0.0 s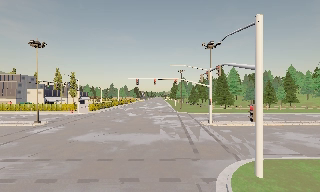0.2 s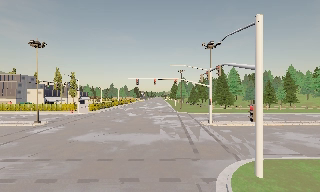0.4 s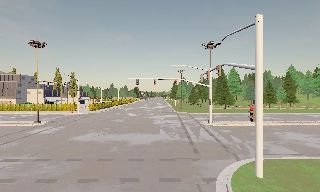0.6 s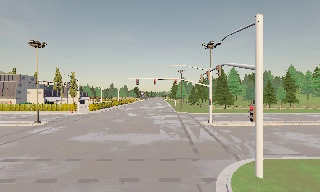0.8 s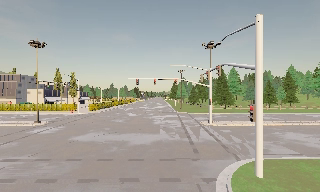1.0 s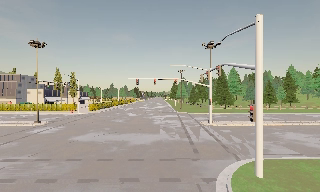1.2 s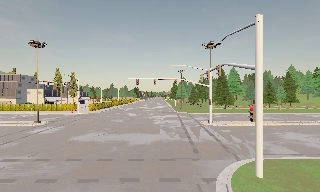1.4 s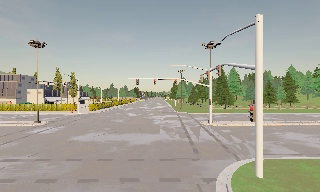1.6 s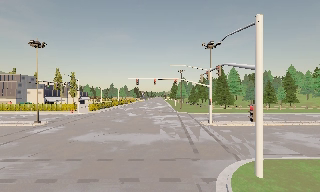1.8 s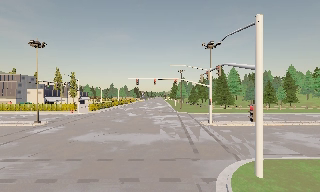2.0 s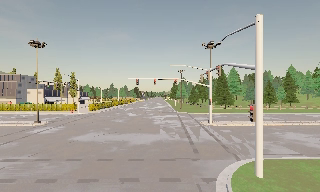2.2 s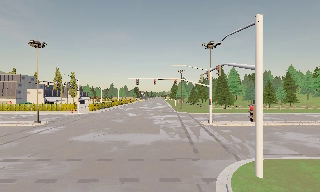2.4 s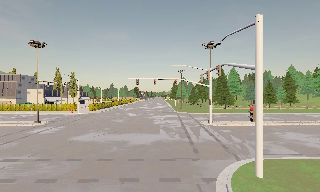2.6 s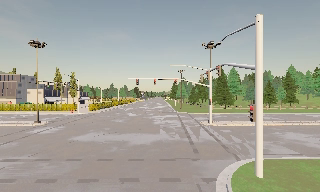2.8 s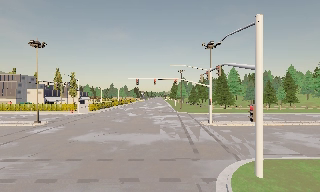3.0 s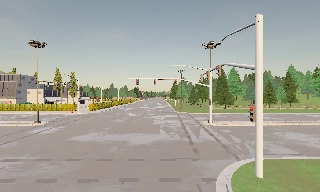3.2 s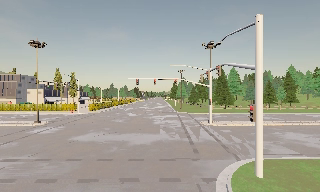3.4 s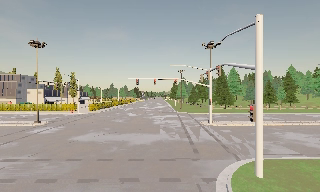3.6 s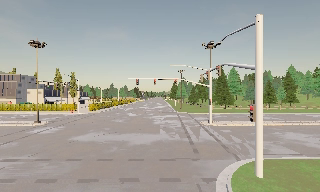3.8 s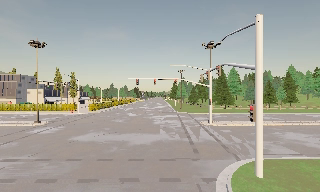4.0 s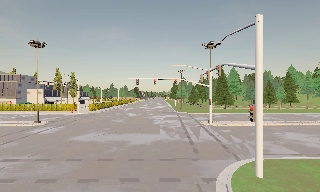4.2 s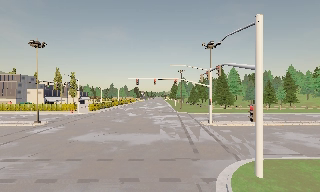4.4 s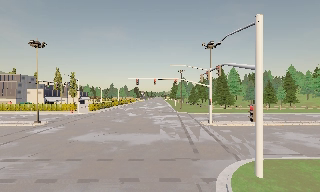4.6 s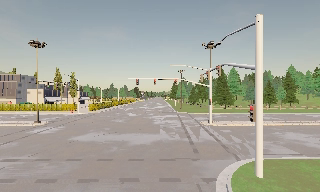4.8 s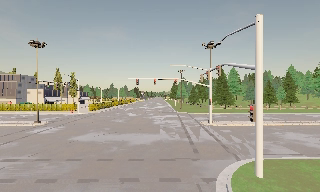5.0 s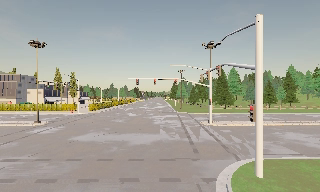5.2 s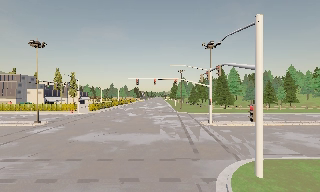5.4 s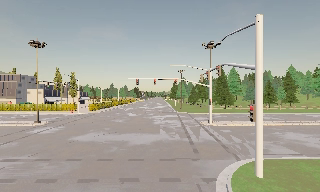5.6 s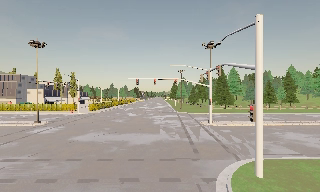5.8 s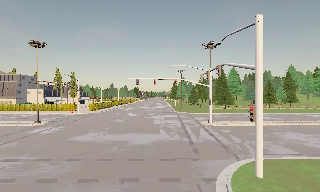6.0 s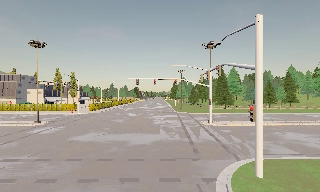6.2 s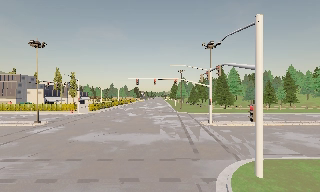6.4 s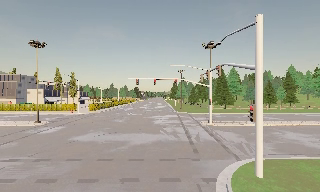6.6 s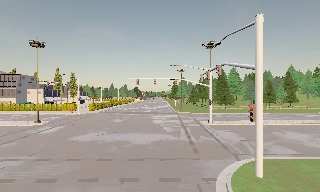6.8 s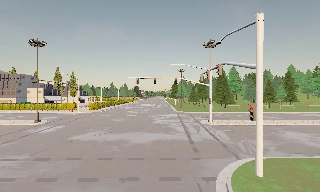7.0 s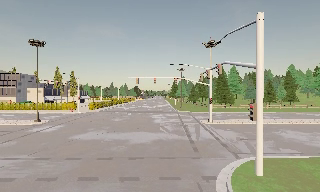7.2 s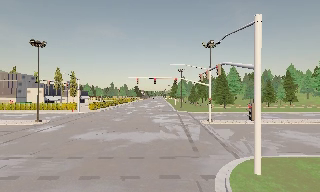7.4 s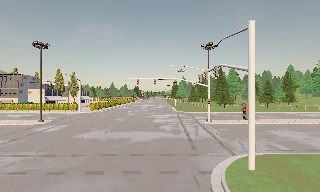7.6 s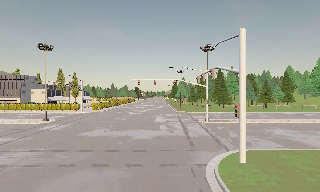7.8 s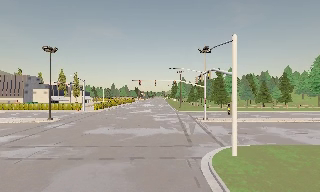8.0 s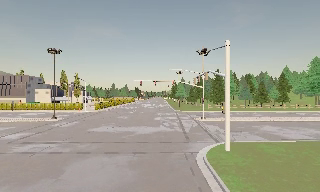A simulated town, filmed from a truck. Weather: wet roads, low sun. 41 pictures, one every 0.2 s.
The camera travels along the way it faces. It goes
backward.
0.0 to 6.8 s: The camera keeps its place and its aim.
6.8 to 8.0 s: The camera travels backward, about 3.5 m, so what stands in front gets smaller. It gains speed.
The film runs backward here.
